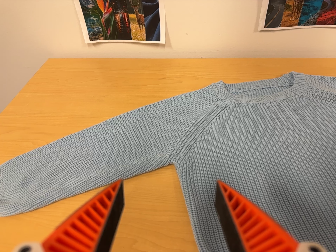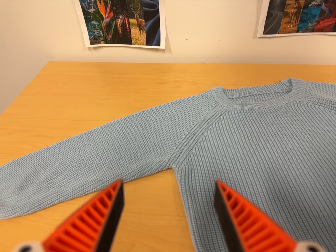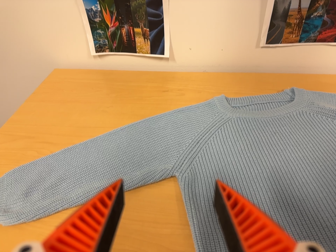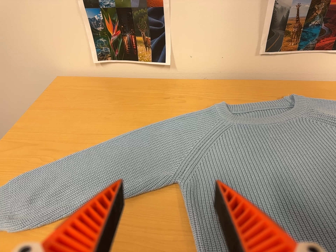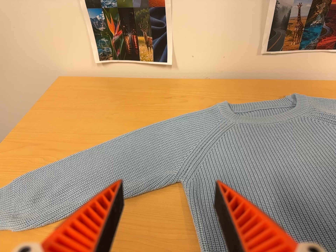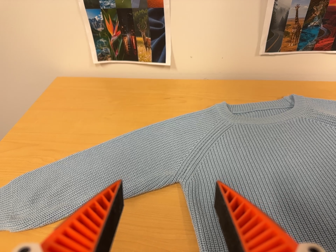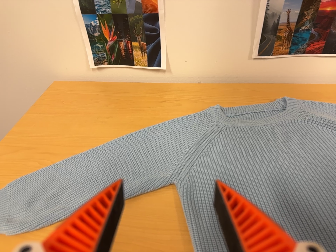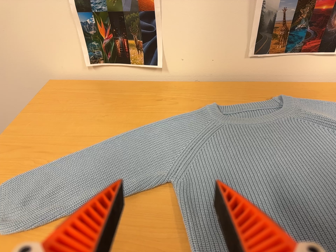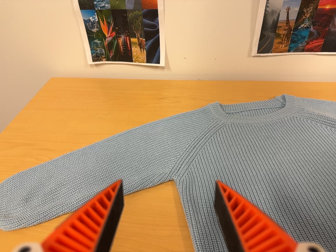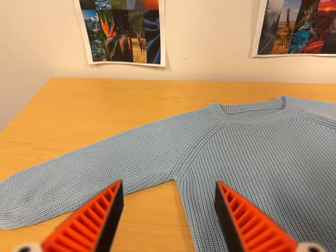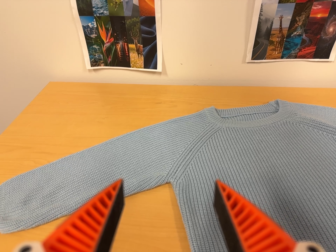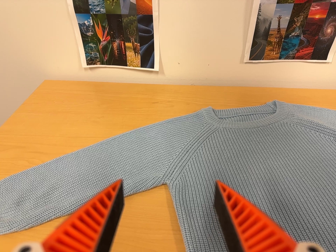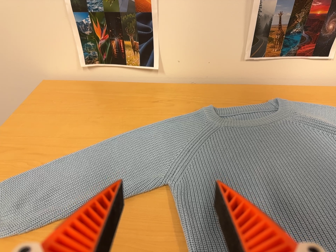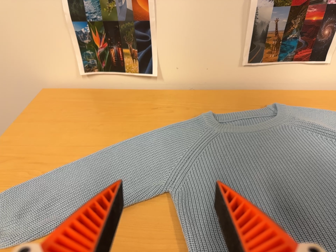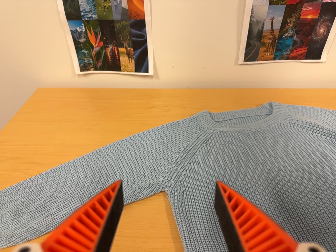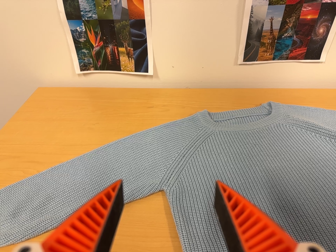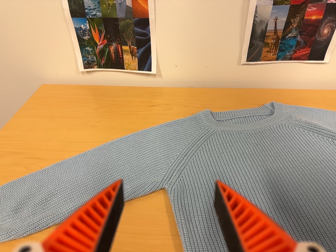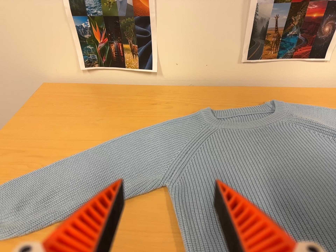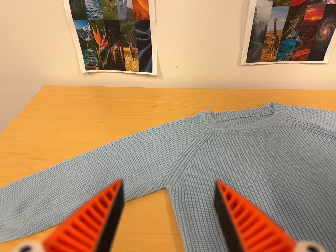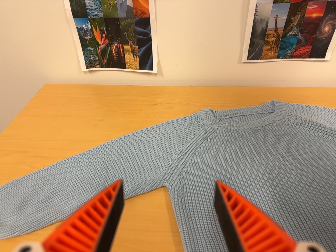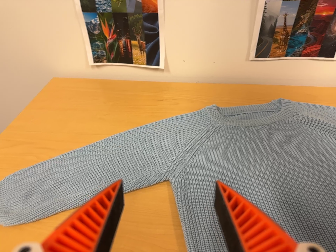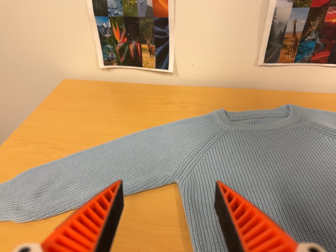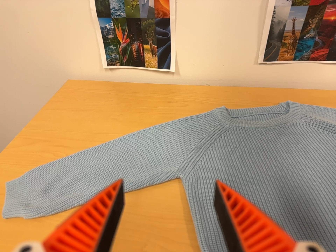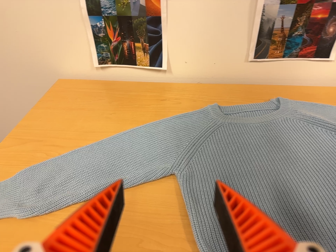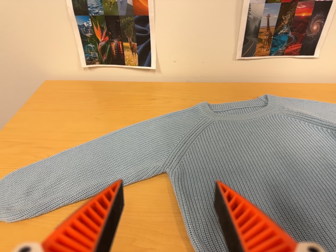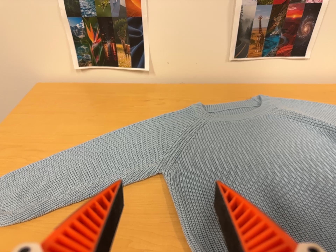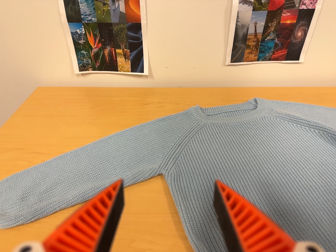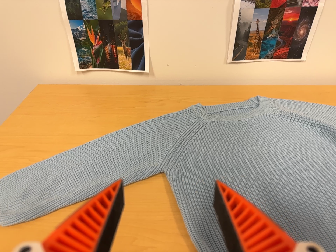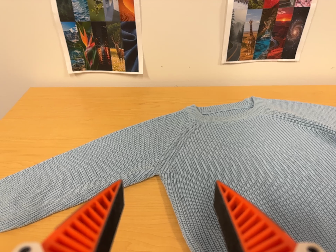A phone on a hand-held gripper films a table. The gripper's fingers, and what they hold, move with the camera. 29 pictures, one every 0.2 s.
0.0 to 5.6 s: The camera travels backward, about 7 cm, so what stands in front gets smaller.
The film runs backward here.
